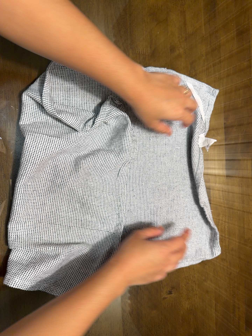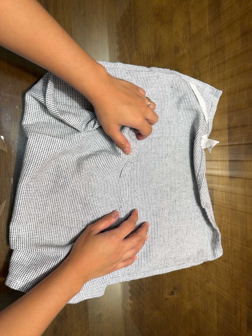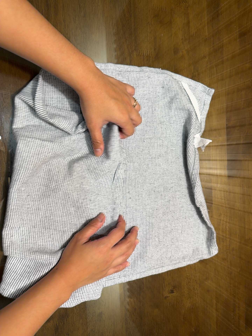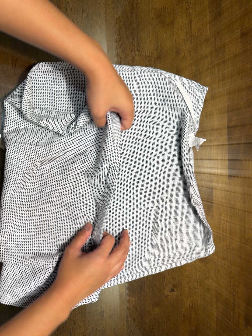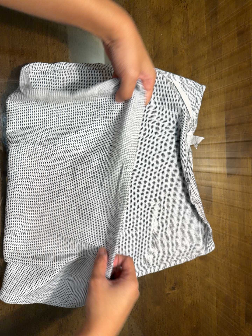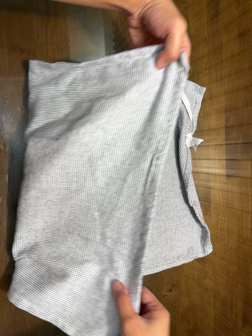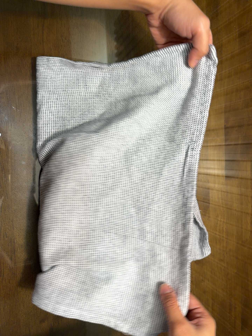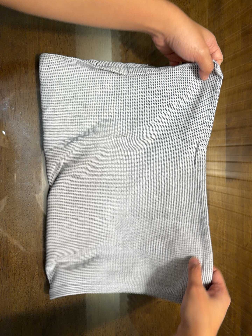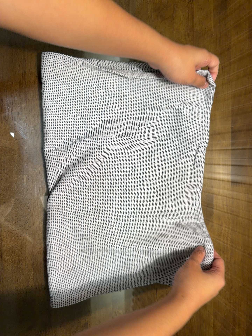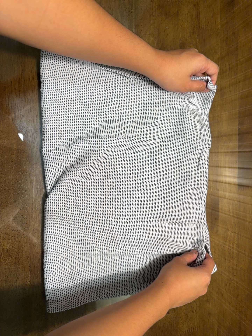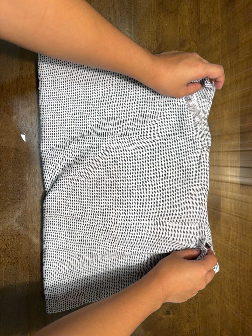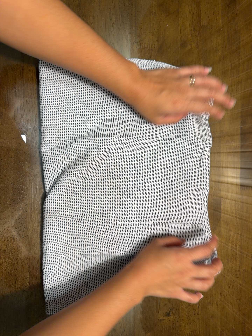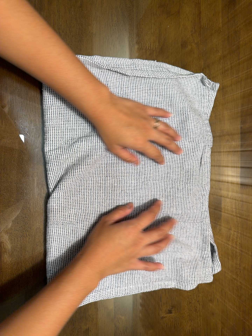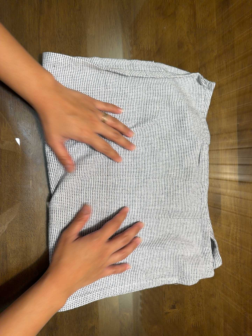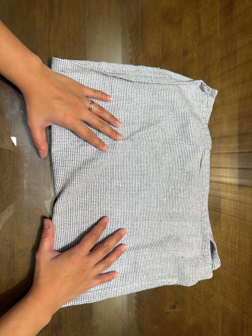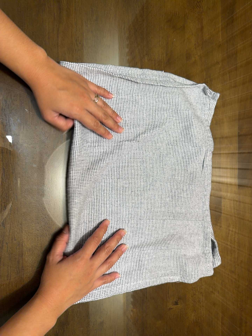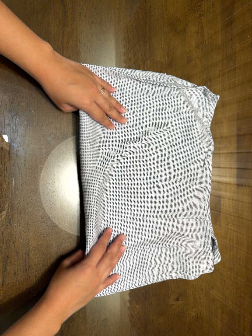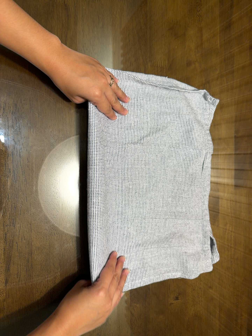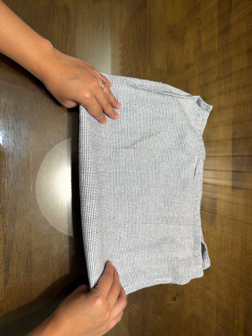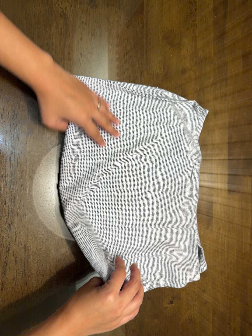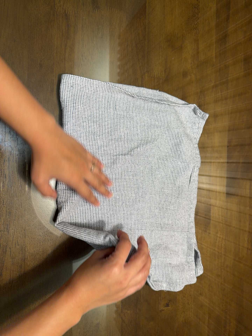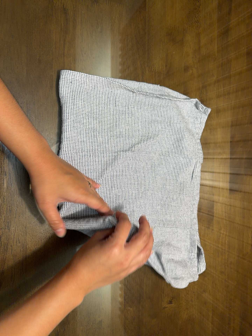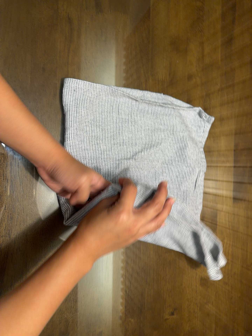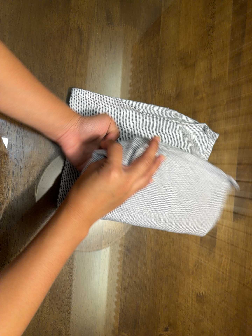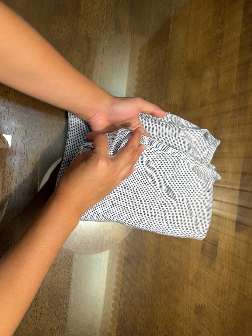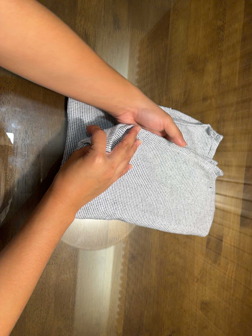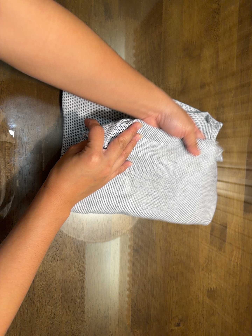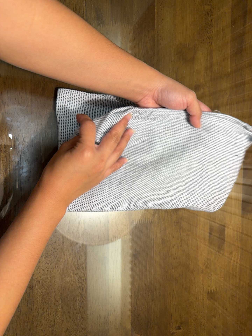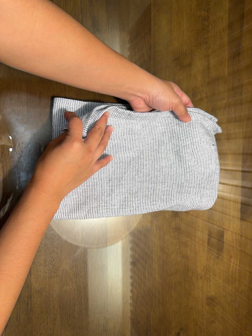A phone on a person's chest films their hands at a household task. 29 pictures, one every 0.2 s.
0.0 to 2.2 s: The camera shifts only a little, or ends up much as it began.
2.2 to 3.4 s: The camera travels to its left, about 9 cm.
3.4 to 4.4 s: The camera keeps its place and its aim.
4.4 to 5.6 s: The camera travels toward the top of its view, about 6 cm.
The film runs forward here.
